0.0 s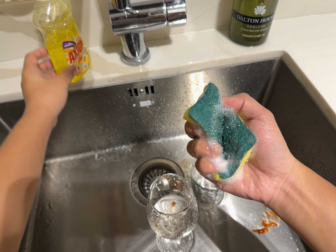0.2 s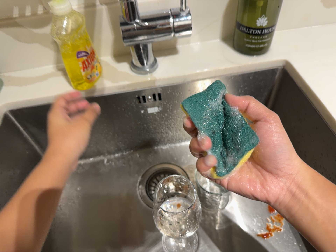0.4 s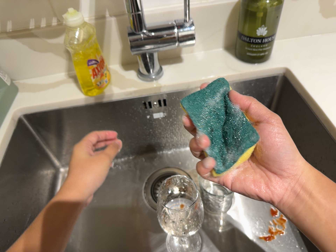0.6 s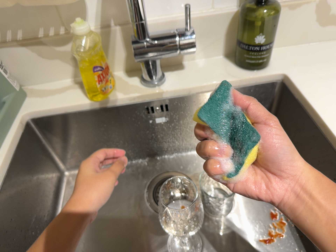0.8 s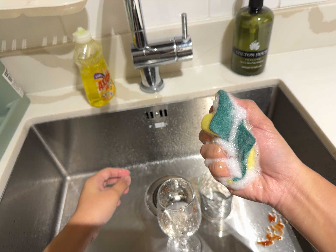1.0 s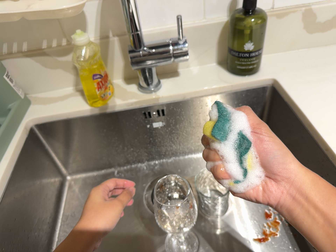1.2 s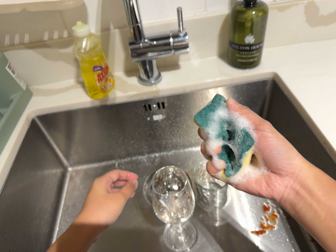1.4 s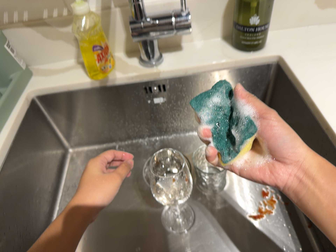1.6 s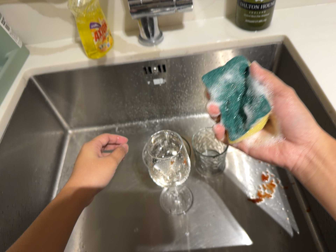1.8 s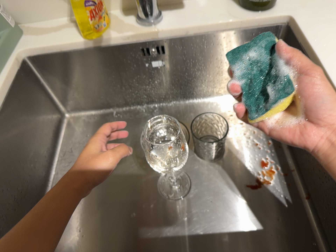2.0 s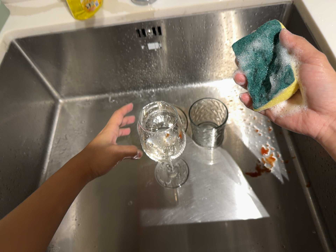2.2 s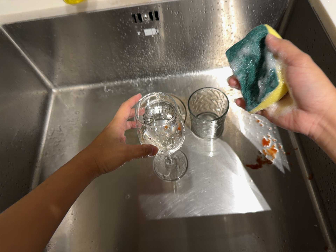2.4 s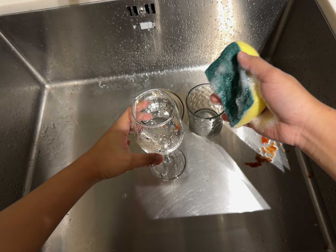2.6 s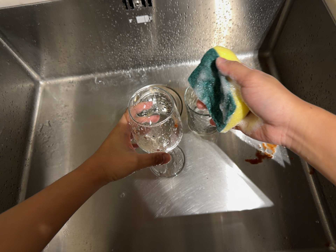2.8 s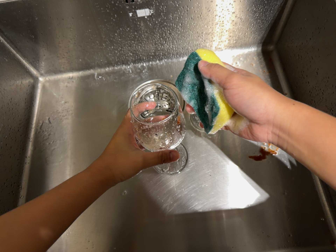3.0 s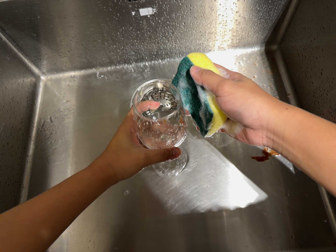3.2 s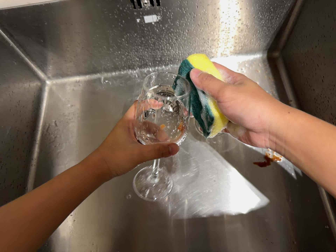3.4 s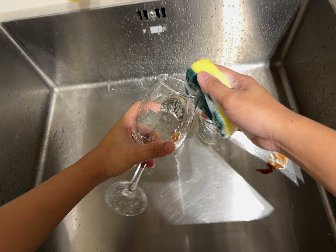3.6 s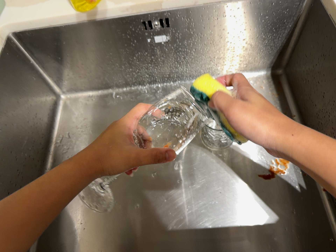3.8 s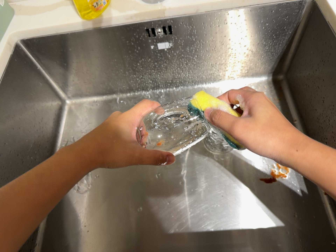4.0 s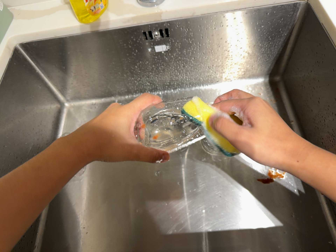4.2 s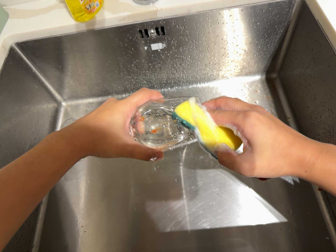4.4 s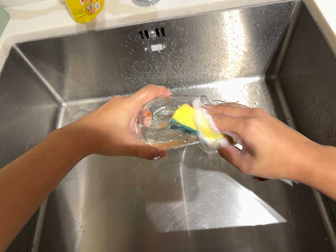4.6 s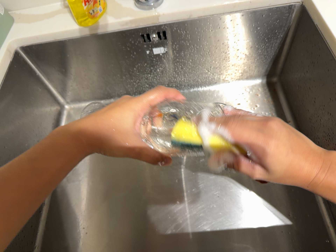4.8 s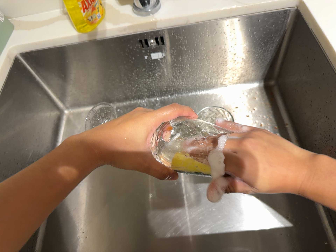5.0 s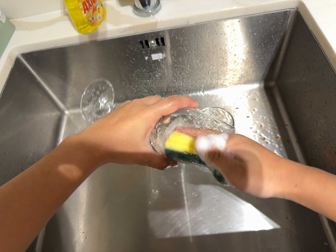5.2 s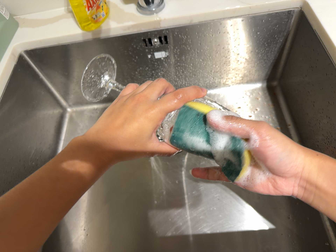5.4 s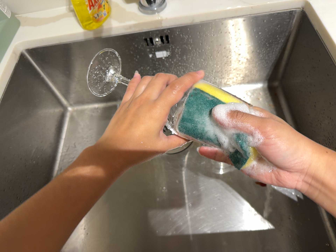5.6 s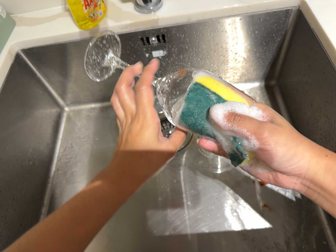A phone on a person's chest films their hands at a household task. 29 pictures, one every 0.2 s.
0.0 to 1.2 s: The camera travels backward, about 10 cm, so what stands in front gets smaller.
1.2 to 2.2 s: The camera travels forward, about 7 cm, so what stands in front looms larger. Its aim tips toward the bottom of its view by about 15 degrees, and the scene shifts upward.
2.2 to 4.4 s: The camera shifts only a little, or ends up much as it began.
4.4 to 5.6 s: The camera keeps its place and its aim.
The film runs forward here.
